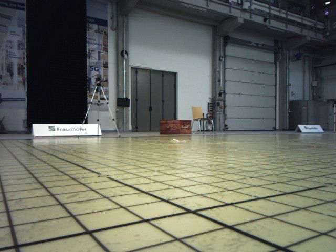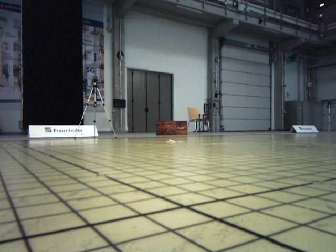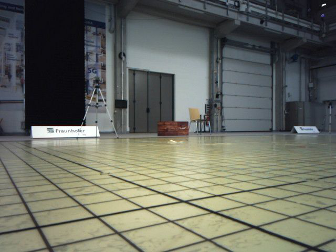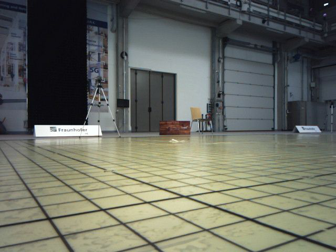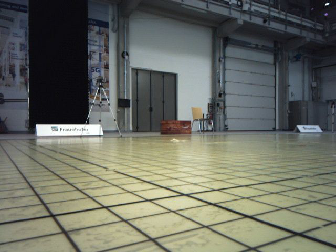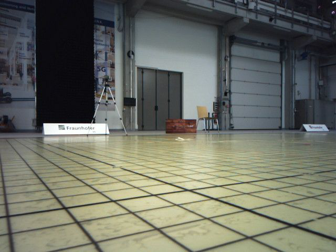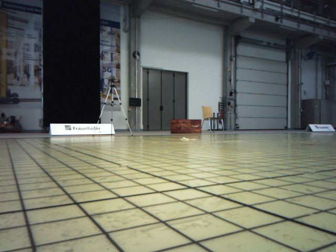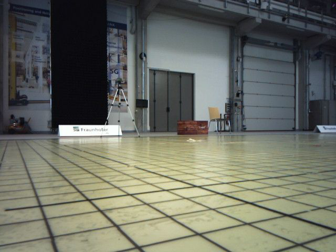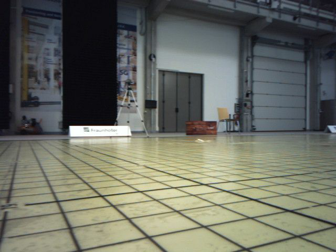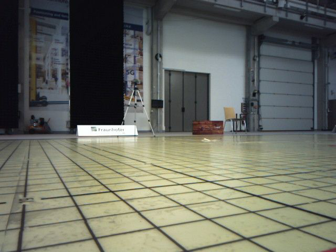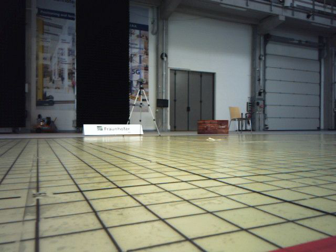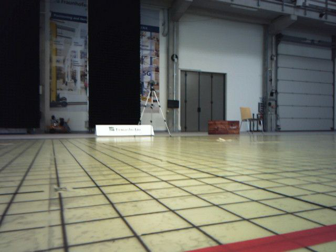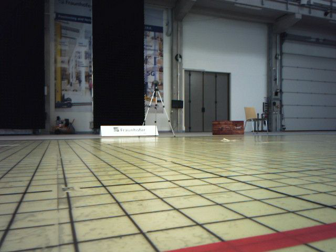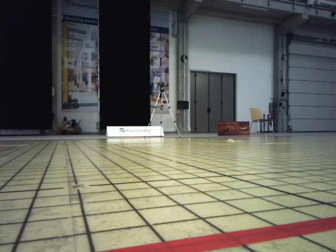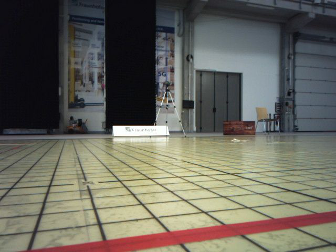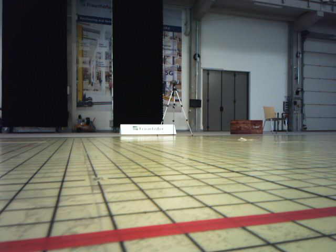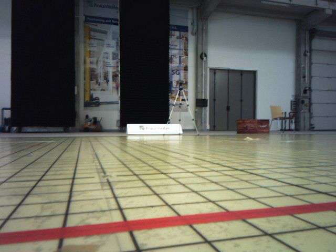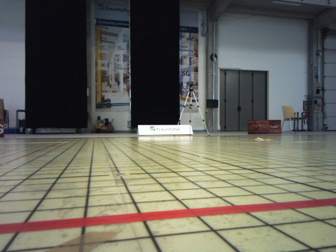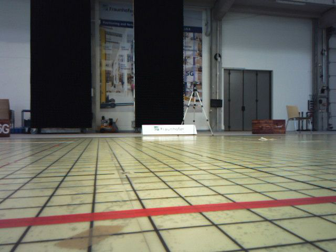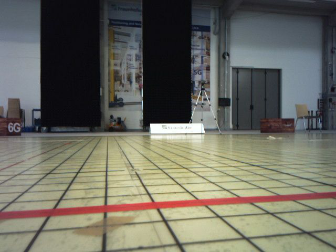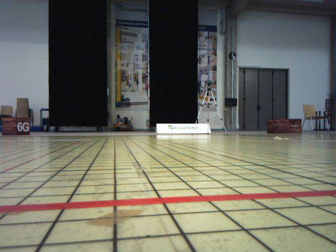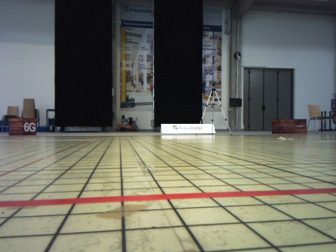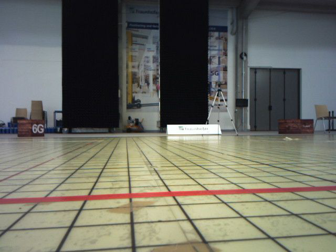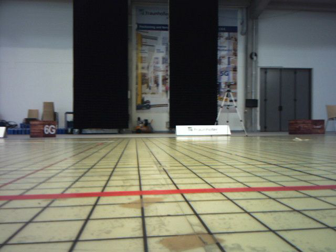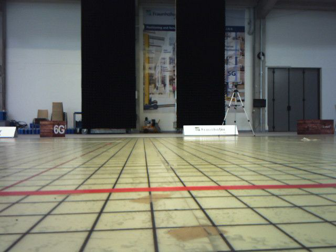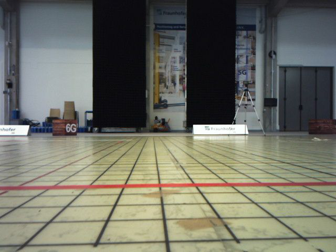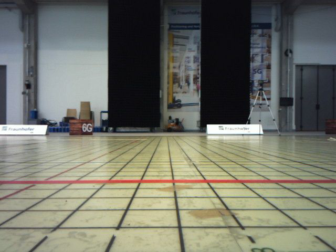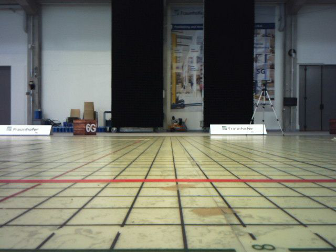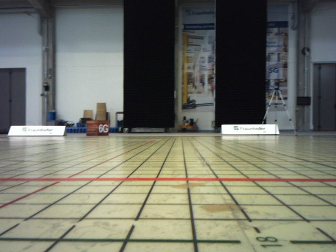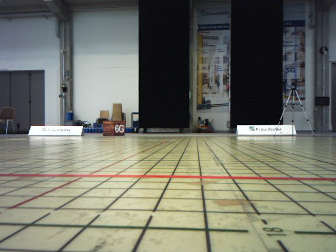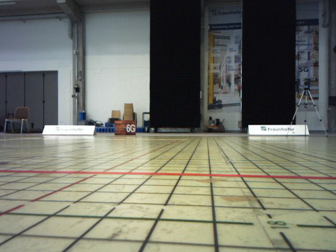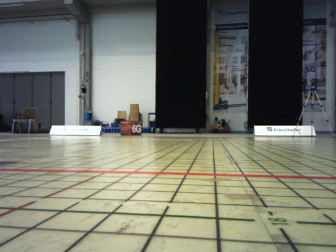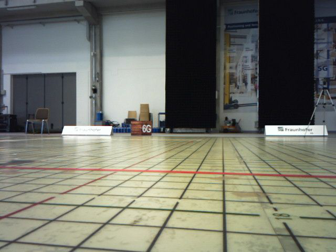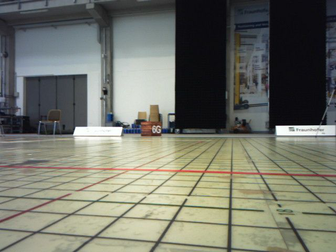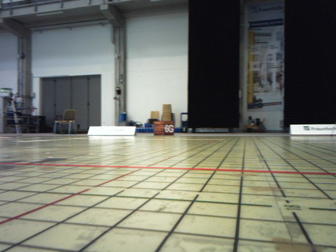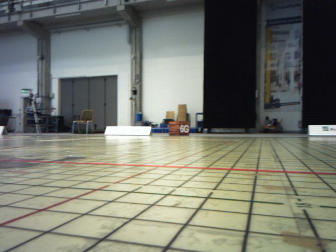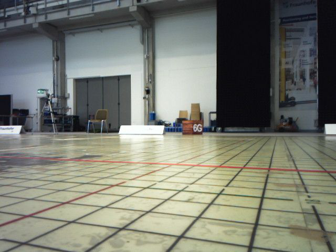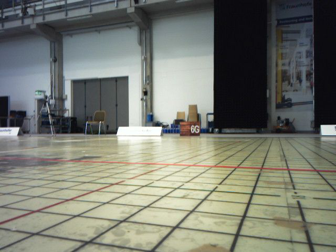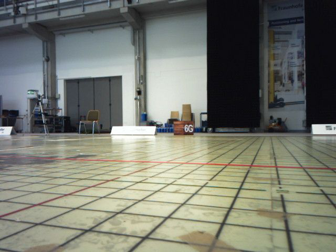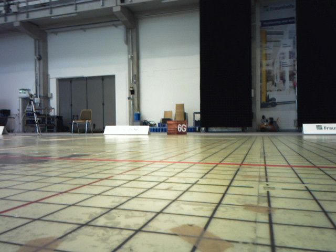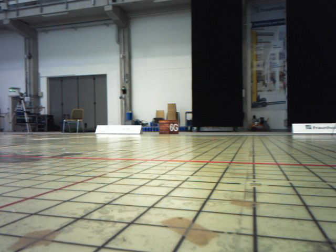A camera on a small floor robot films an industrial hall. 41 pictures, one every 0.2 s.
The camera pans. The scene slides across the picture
to the right.
The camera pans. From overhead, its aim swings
counterclockwise.
0.0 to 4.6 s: The camera swings to its left by about 25 degrees, and the scene slides to the right. It travels backward, about 0.9 m, so what stands in front gets smaller.
4.6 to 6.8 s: The scene slides to the right, as the camera pans about 20 degrees to its left. It travels backward, about 0.4 m, so what stands in front gets smaller.
6.8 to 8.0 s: The camera travels backward, about 0.2 m, so what stands in front gets smaller.
The film runs backward here.
